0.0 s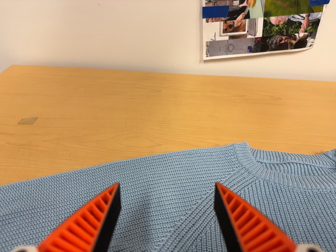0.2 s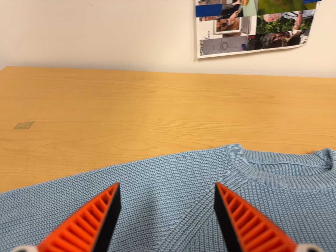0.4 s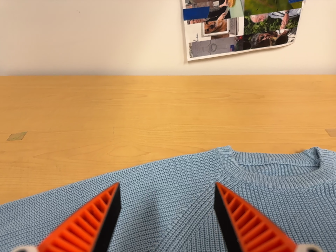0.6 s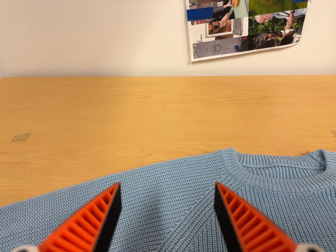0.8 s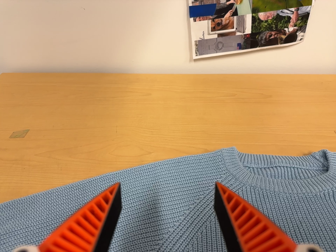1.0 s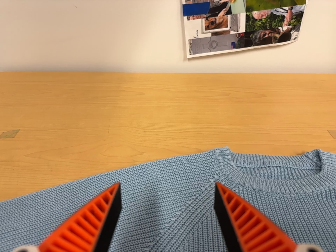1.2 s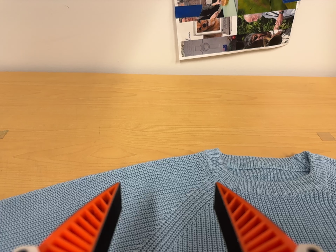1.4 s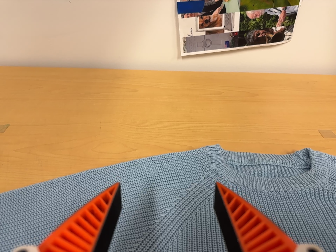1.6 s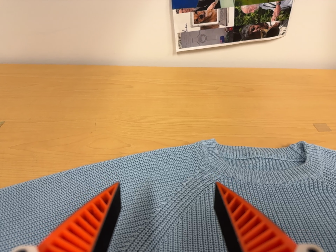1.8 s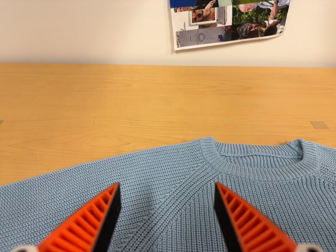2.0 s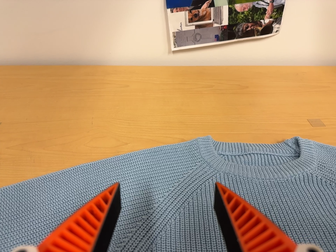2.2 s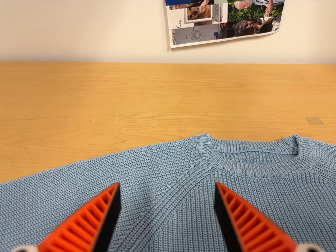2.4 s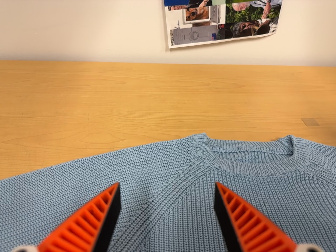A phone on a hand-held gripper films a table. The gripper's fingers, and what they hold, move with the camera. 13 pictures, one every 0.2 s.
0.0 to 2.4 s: The camera travels to its right, about 5 cm, so close, fixed things drift to the left.
The film runs forward here.
